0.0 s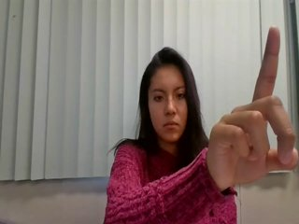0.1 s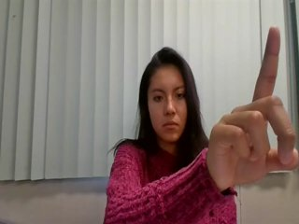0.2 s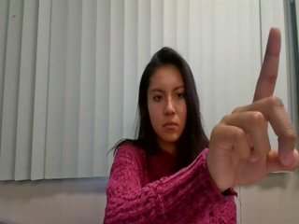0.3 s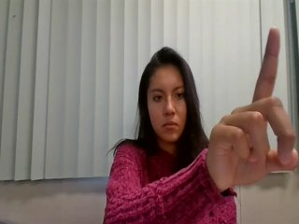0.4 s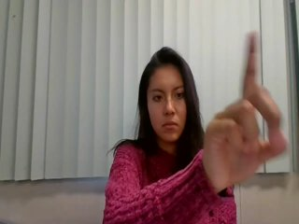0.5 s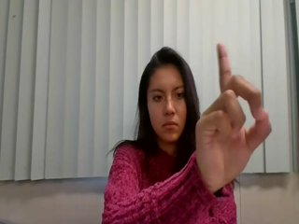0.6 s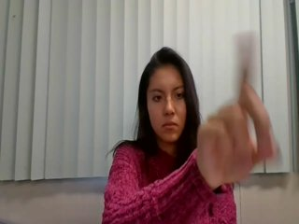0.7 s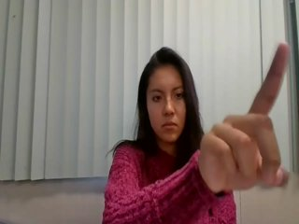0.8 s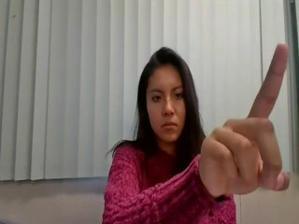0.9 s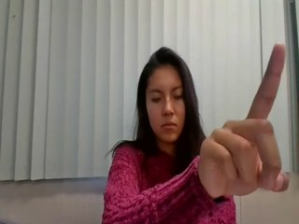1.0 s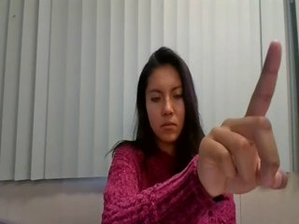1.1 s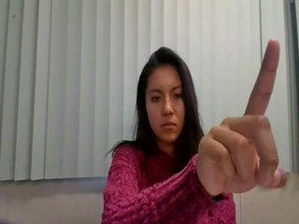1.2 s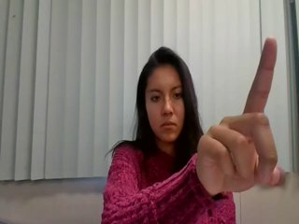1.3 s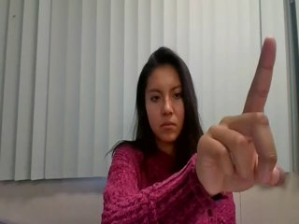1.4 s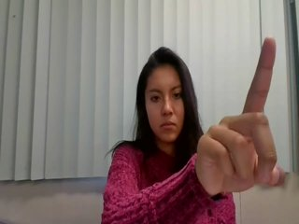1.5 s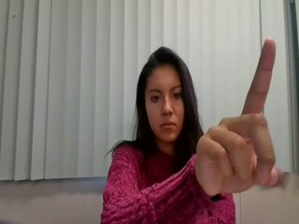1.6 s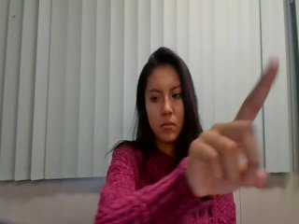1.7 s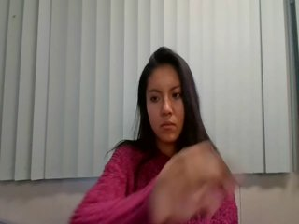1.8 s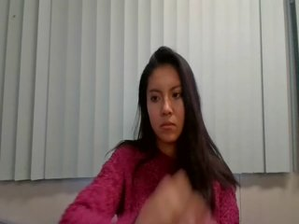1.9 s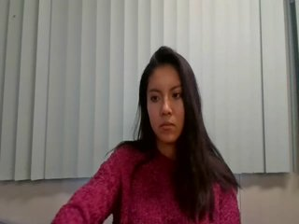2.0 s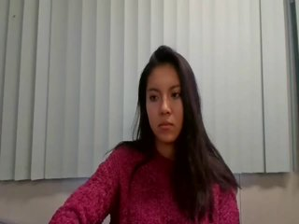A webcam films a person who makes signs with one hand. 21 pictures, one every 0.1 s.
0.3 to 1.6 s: Click with one finger.
1.7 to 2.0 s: Non-gesture.
